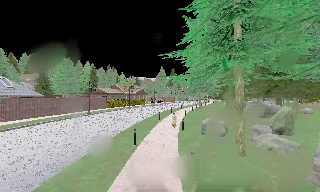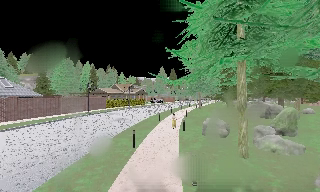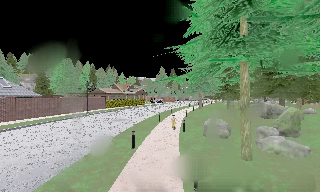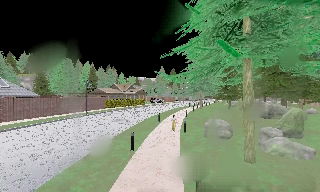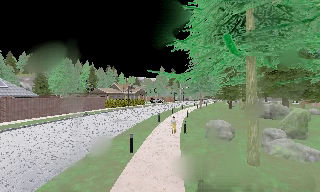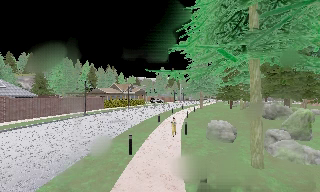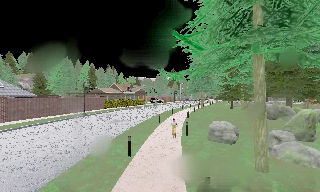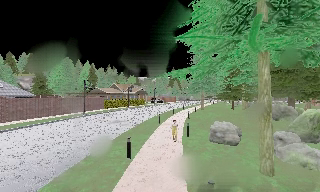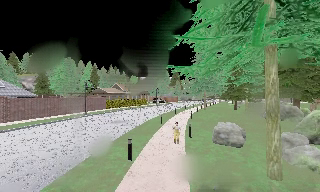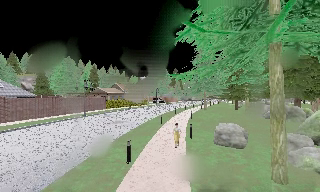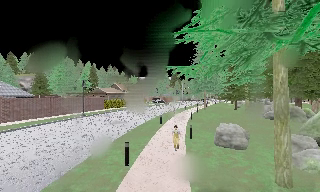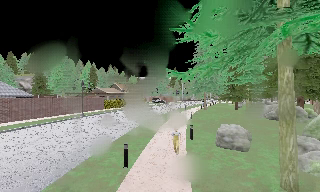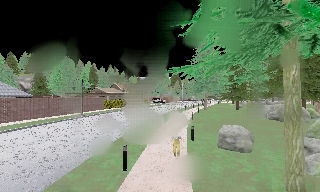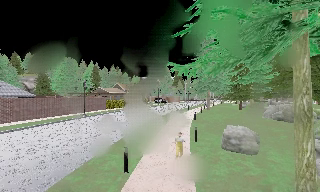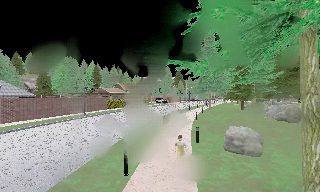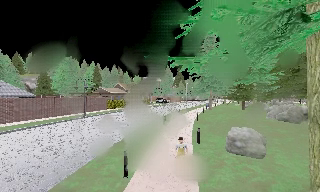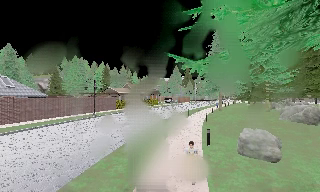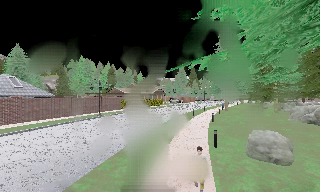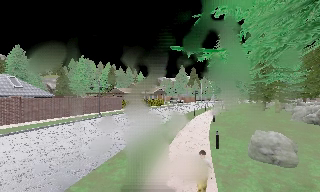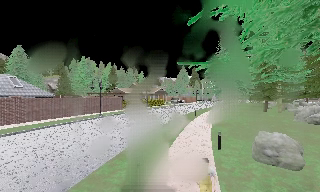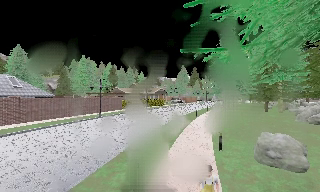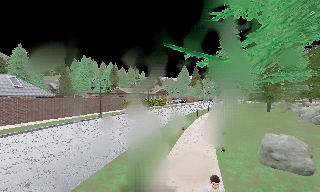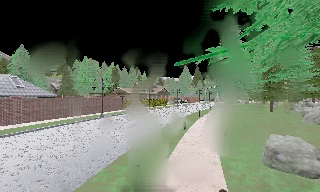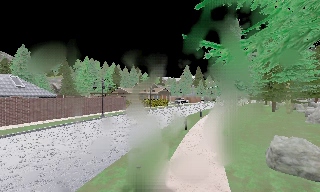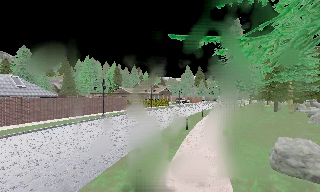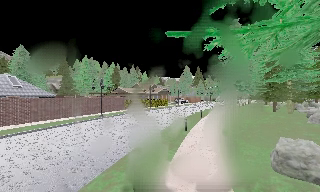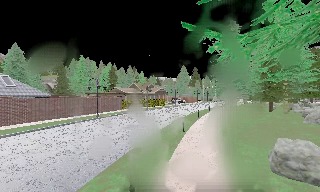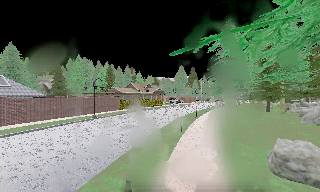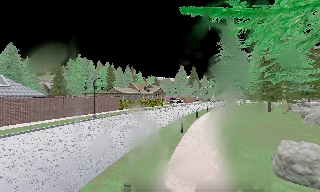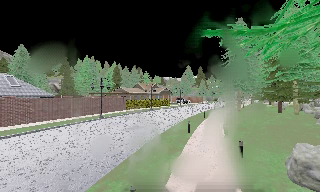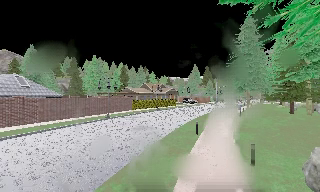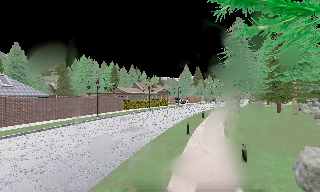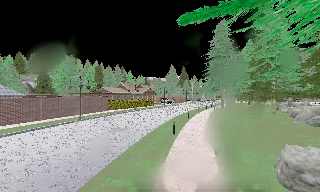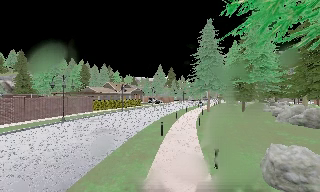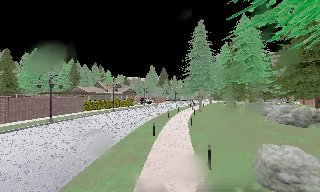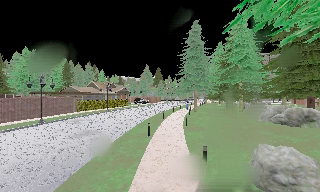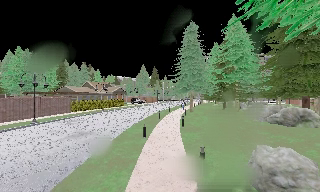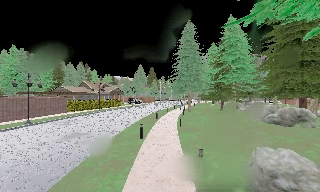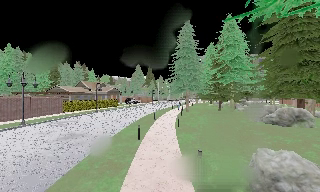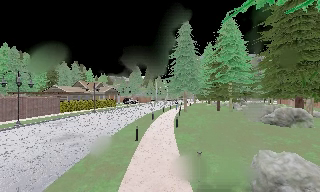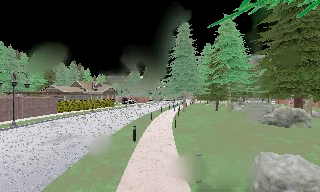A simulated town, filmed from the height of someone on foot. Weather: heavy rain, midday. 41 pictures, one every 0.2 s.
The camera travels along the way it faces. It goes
forward.
0.0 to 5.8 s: The camera travels forward, about 5 m, so what stands in front looms larger.
5.8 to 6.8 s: The camera pans to its right, which is clockwise from overhead, by about 15 degrees. It travels forward, about 1 m, so what stands in front looms larger.
6.8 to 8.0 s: The camera travels forward, about 1 m, so what stands in front looms larger.
The film runs forward here.
